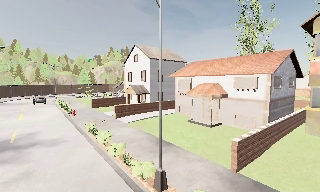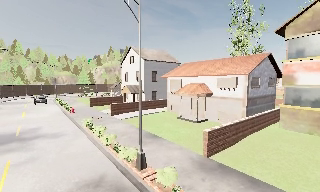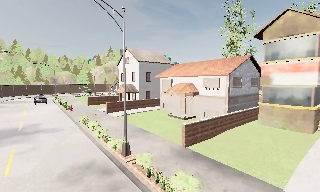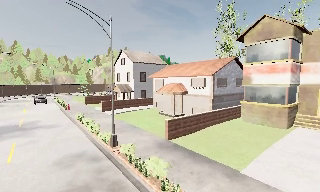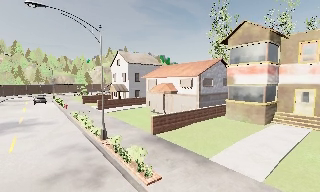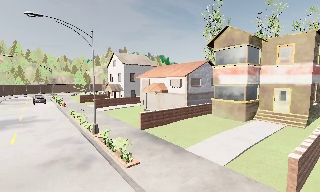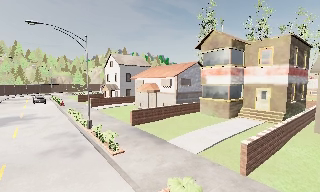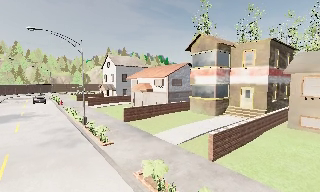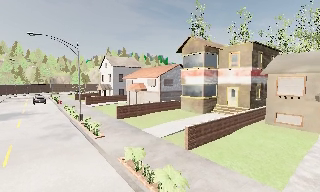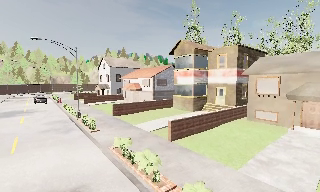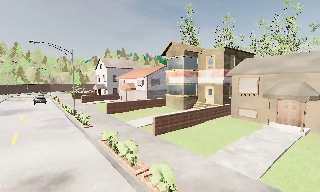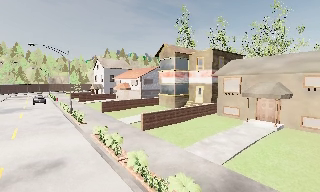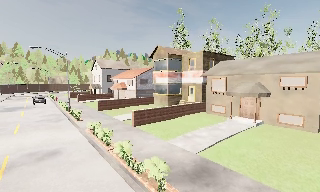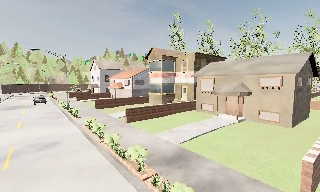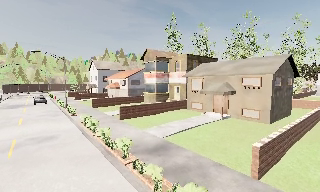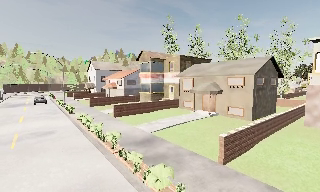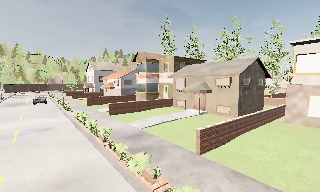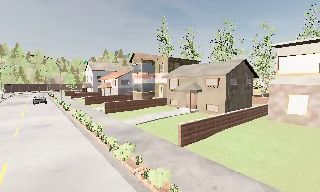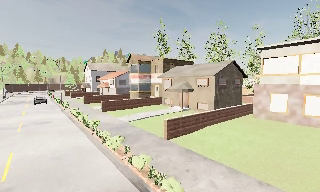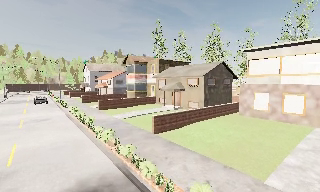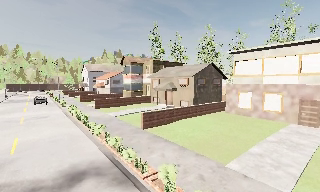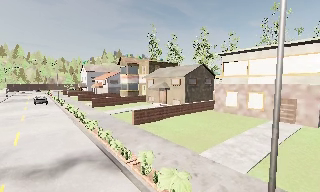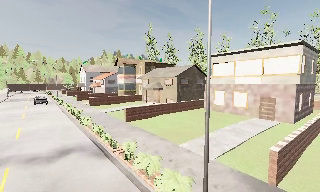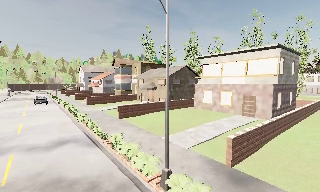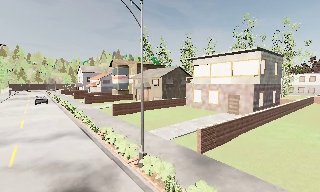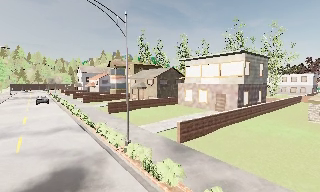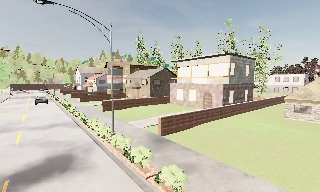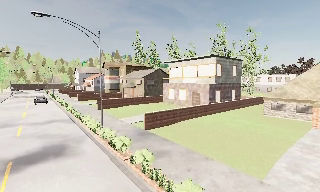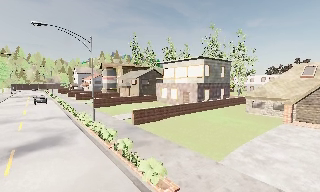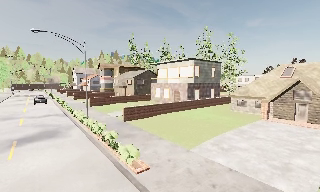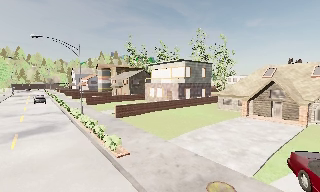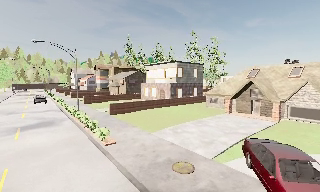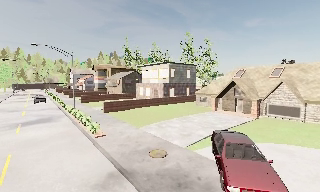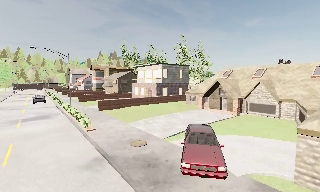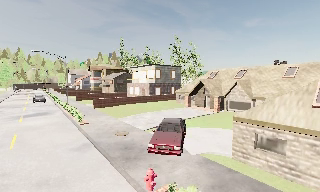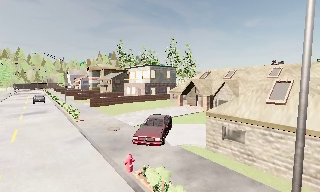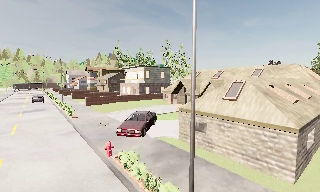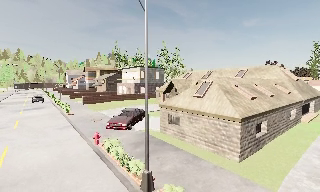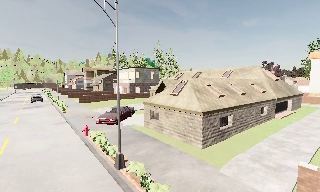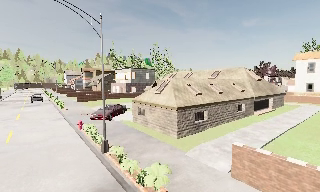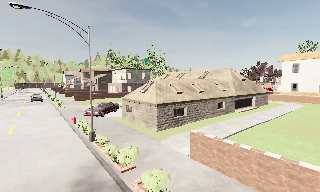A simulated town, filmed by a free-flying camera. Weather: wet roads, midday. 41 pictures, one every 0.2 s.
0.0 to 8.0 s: The camera travels backward and to its right, about 70 m, so what stands in front gets smaller.
The film runs backward here.
